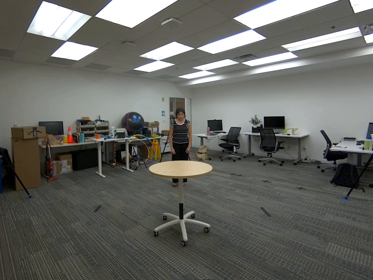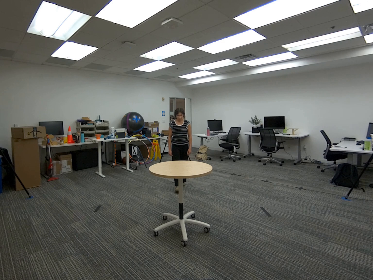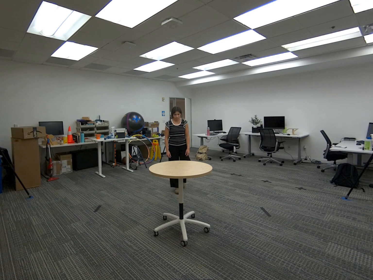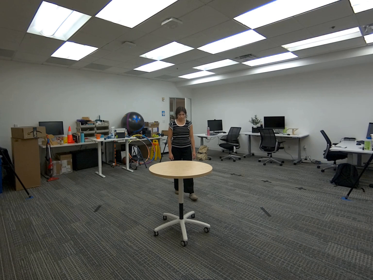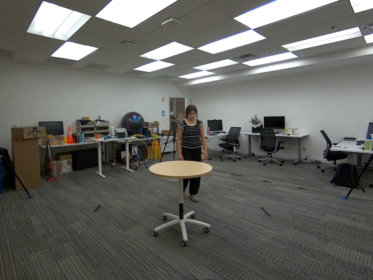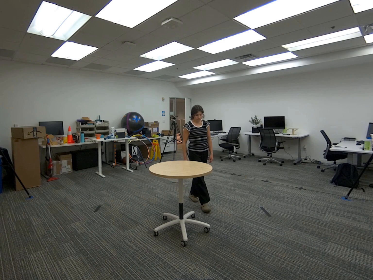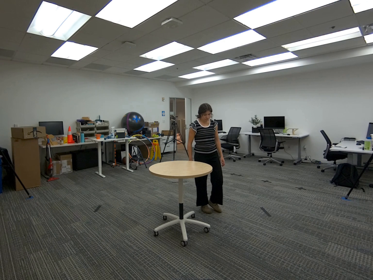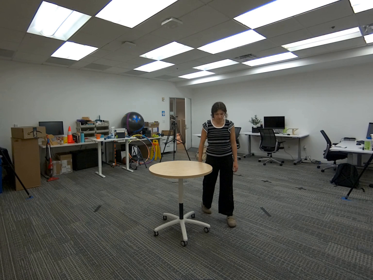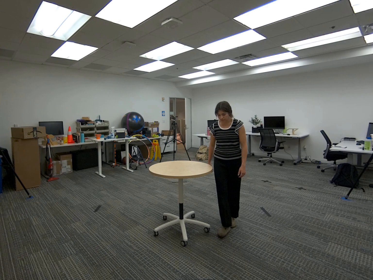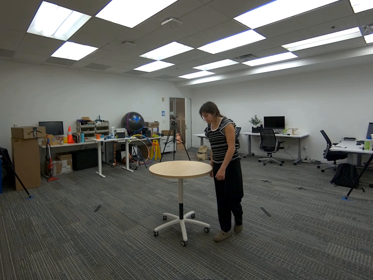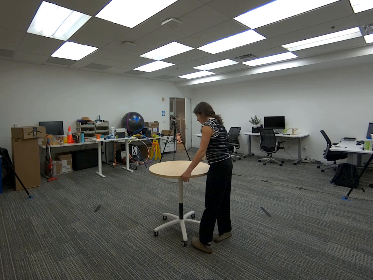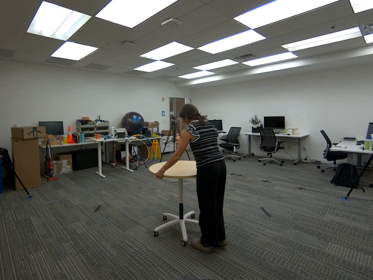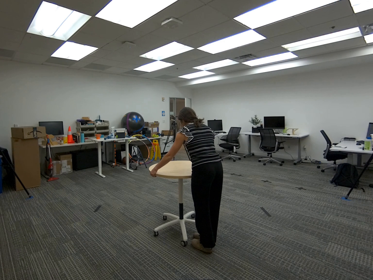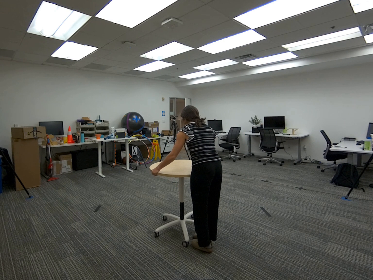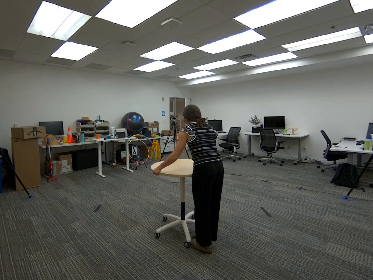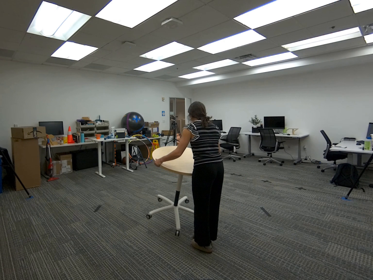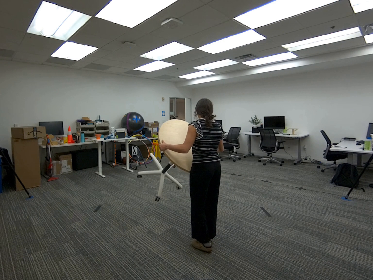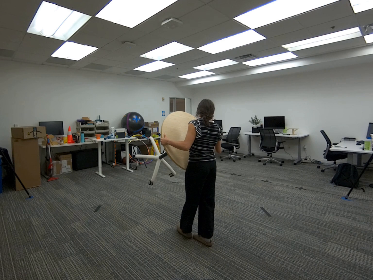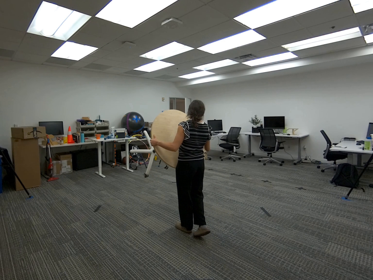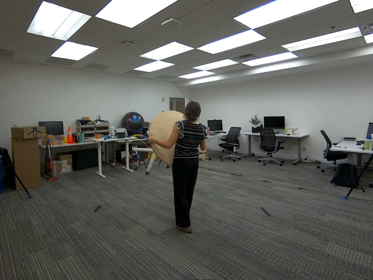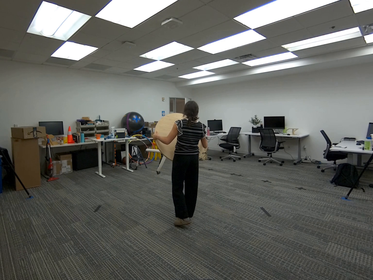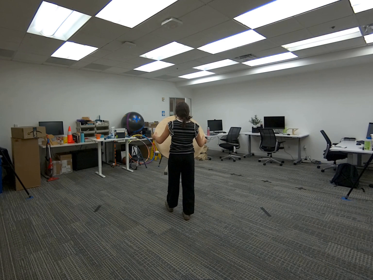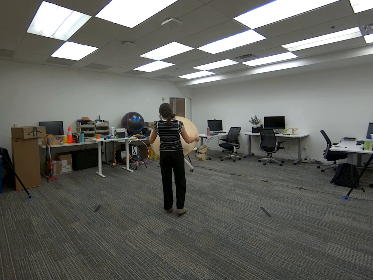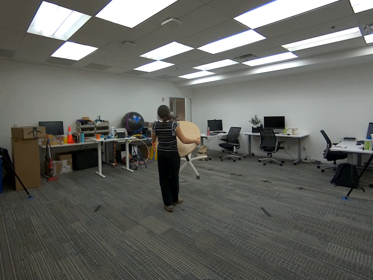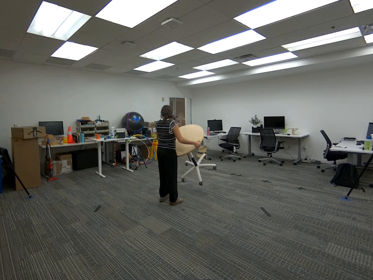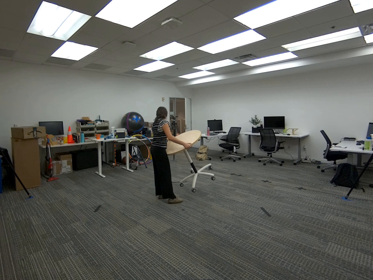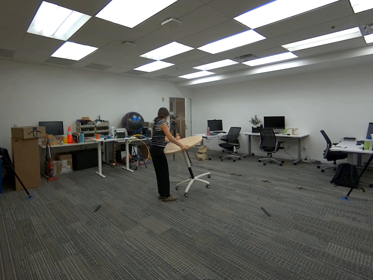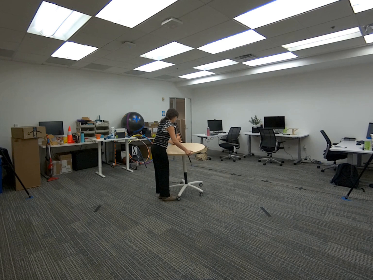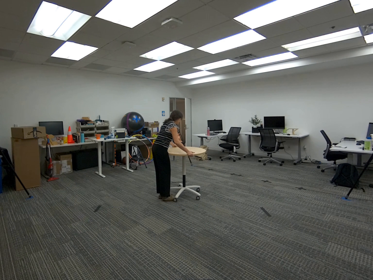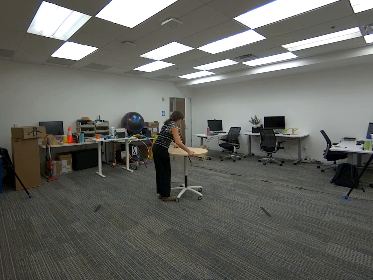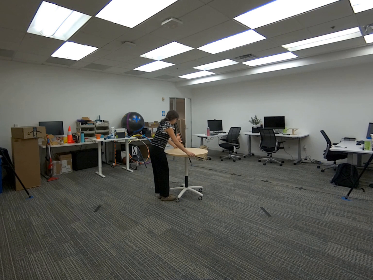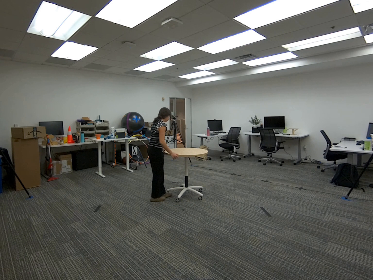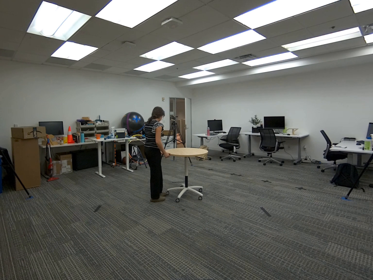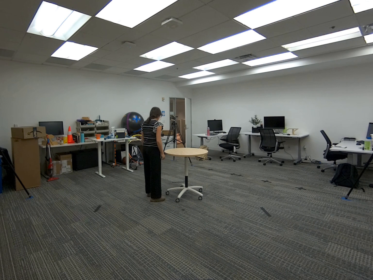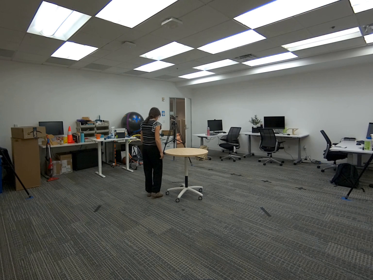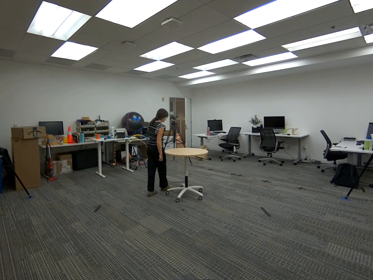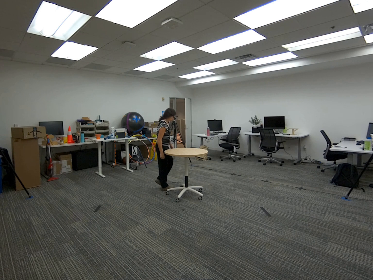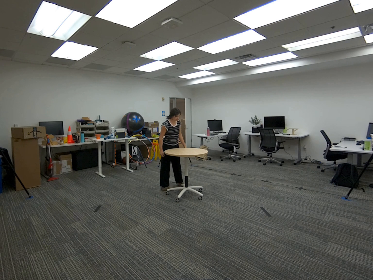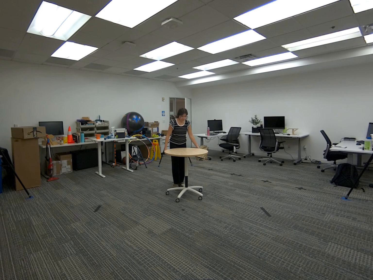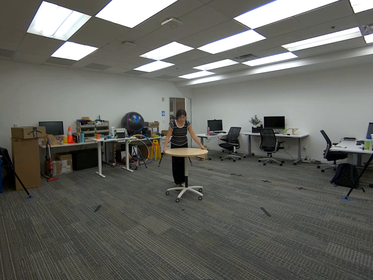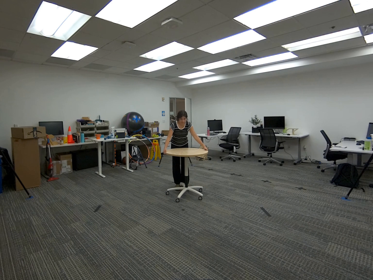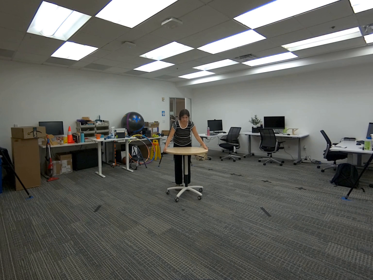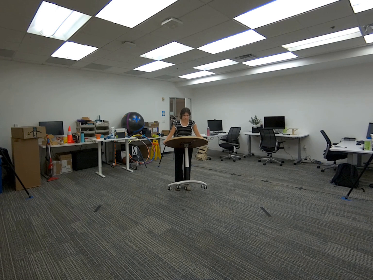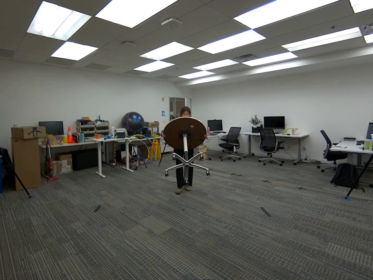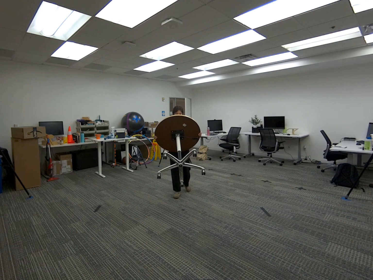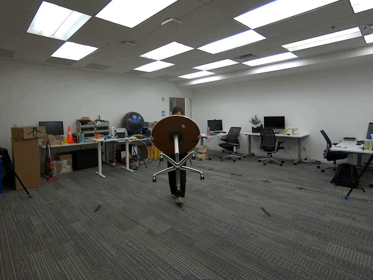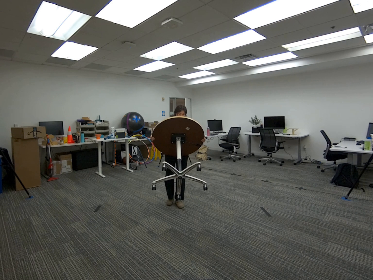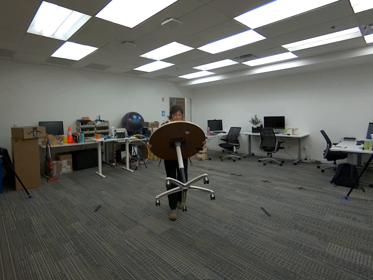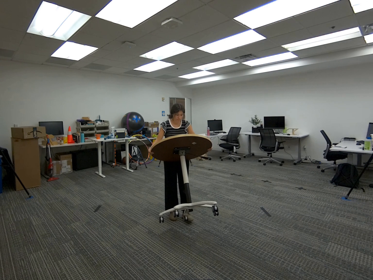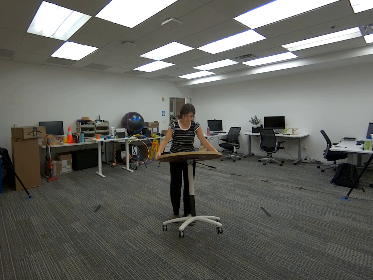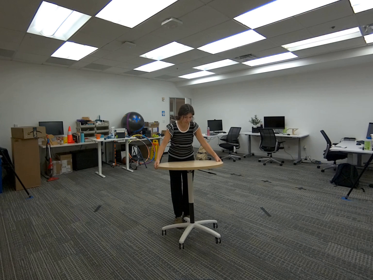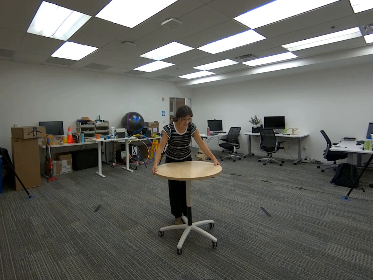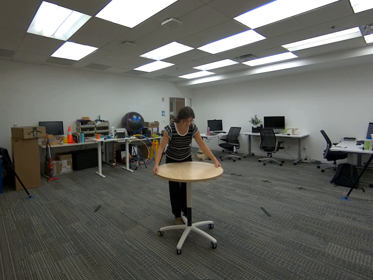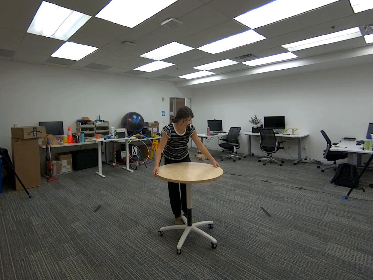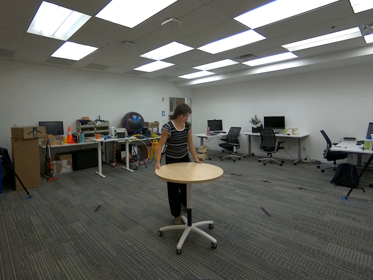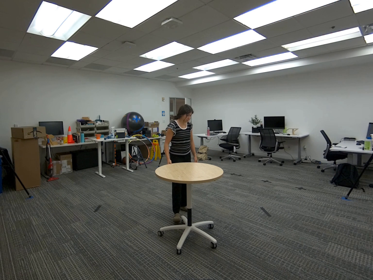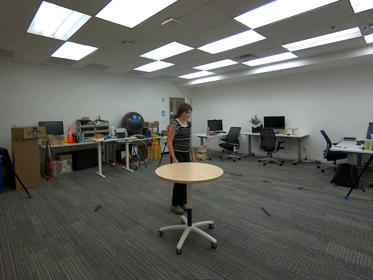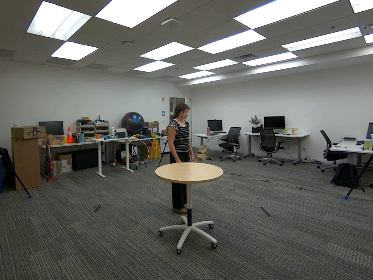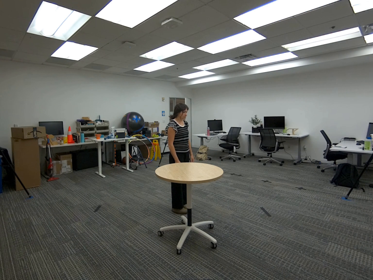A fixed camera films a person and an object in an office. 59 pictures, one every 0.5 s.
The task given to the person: Walk to the round table, use both hands to pick up the table, hold it and walk to the other side, and place the table back on the ground.
